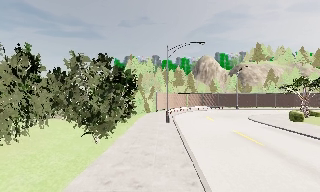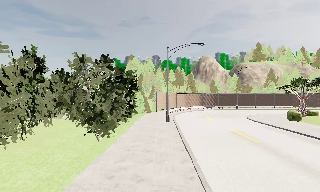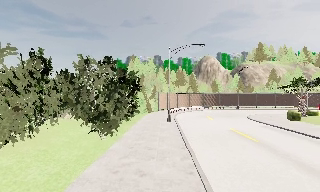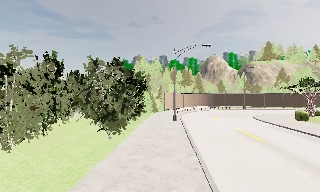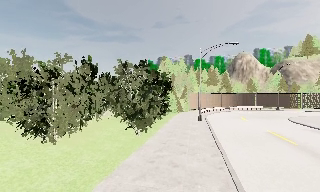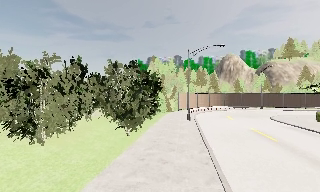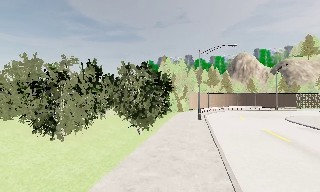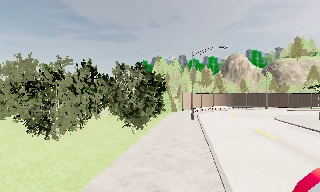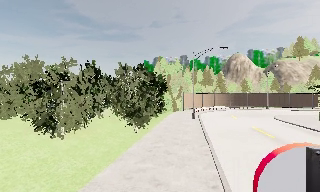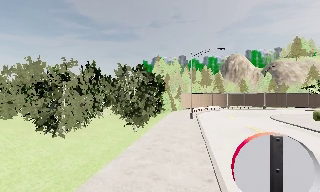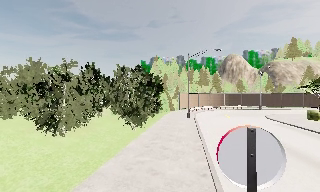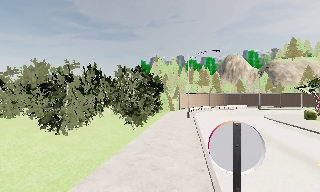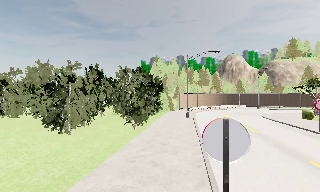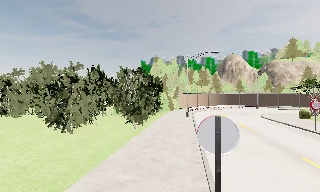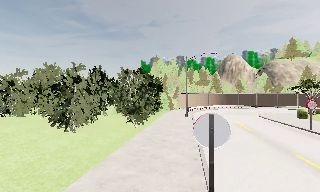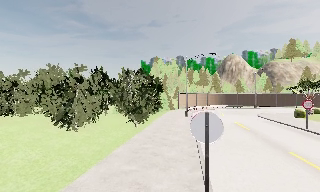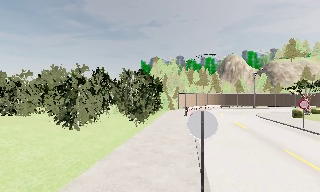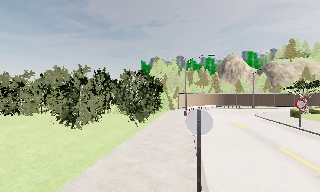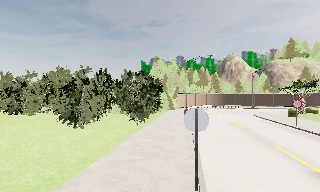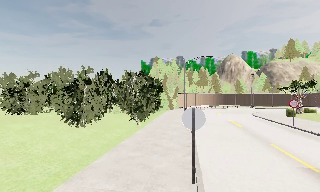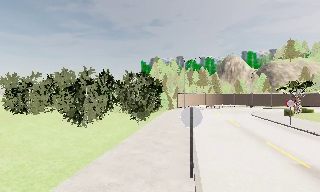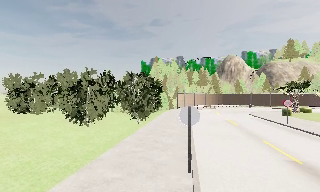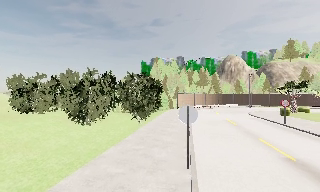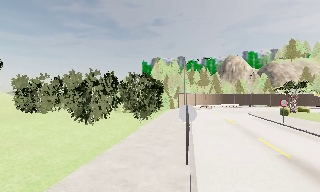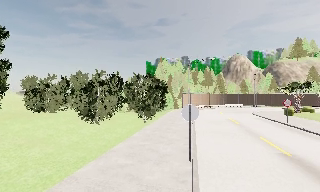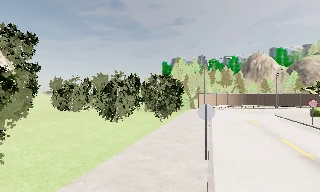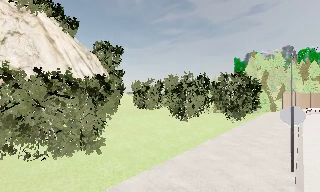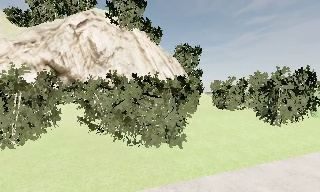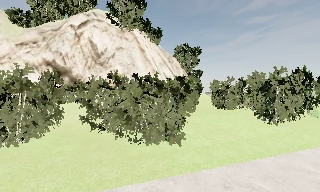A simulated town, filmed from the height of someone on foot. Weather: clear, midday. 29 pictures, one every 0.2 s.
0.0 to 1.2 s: The camera swings to its left by about 10 degrees, and the scene slides to the right. It travels backward, about 2 m, so what stands in front gets smaller.
1.2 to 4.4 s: The camera travels backward, about 5 m, so what stands in front gets smaller.
4.4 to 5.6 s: The scene slides to the right, as the camera pans about 60 degrees to its left. It travels backward, about 2 m.
The film runs backward here.
